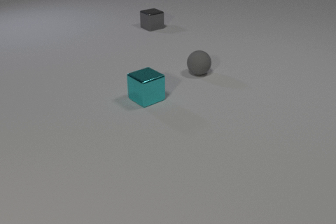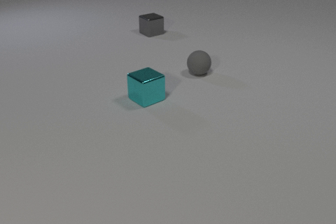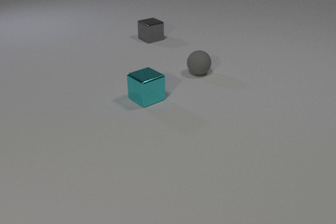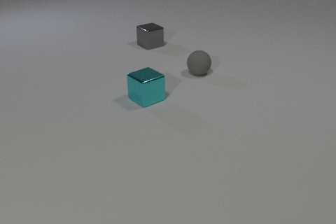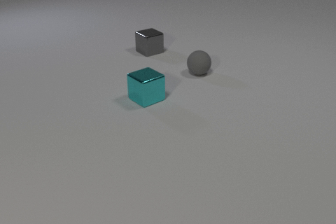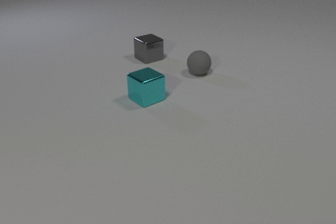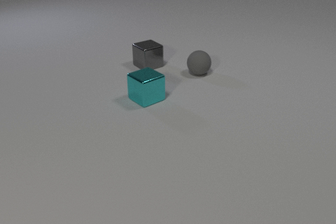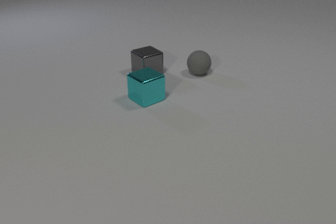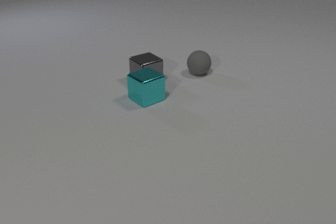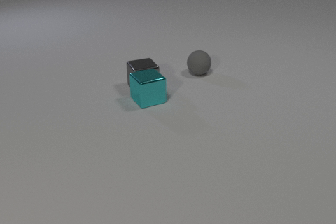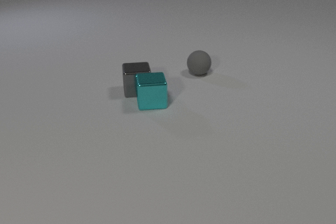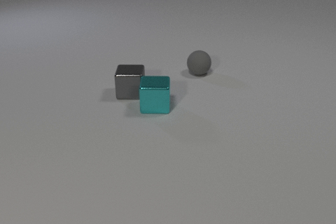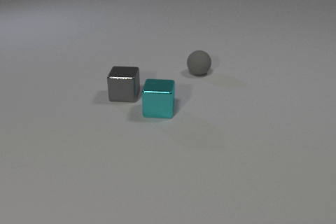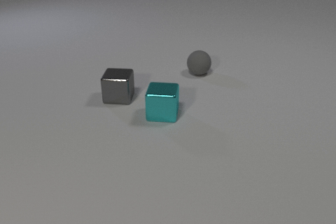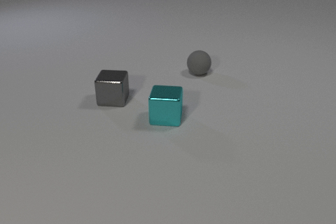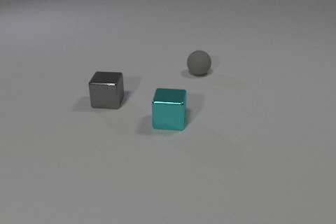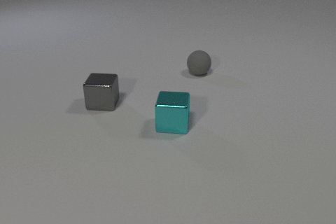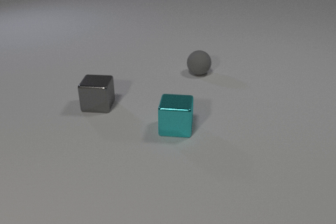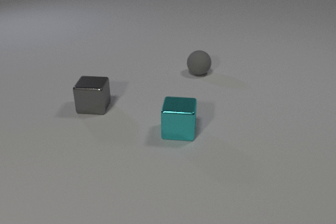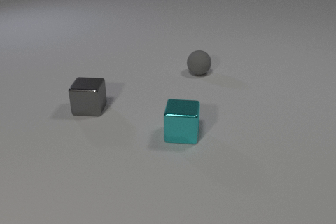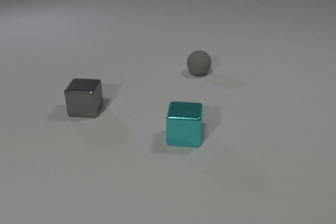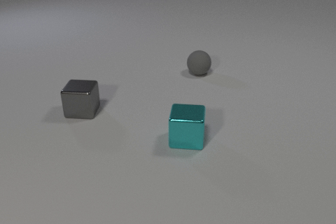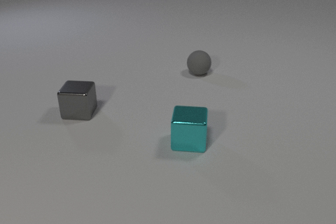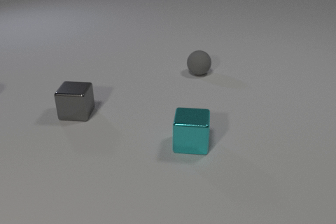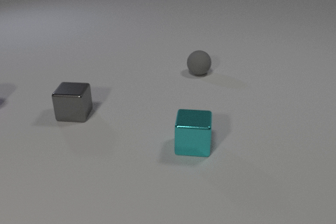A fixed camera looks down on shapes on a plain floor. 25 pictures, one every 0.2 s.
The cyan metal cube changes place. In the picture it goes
toward the camera.
The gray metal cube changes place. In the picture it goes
toward the camera.
0.0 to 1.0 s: The gray metal cube slides toward the camera.
1.0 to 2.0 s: The gray metal cube slides toward the camera, spins clockwise seen from above by about 30 degrees, its near face sliding to the left. The cyan metal cube slides toward the camera, spins so that its near face slides to the left, clockwise seen from above. The gray metal cube and the cyan metal cube collide.
2.0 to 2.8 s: The gray metal cube slides to the left and toward the camera. The cyan metal cube slides toward the camera and to the right.
2.8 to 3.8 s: The gray metal cube slides to the left and toward the camera. The cyan metal cube slides toward the camera and to the right.
3.8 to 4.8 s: The gray metal cube slides to the left and toward the camera. The cyan metal cube slides toward the camera and to the right.
How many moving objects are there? 3.
Are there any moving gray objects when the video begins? yes.
How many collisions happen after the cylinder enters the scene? 0.
